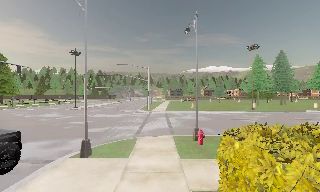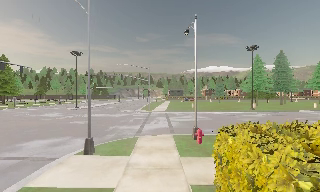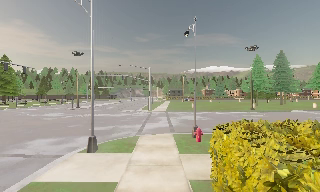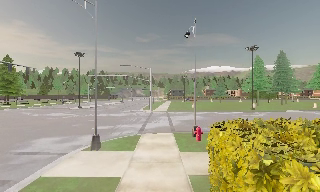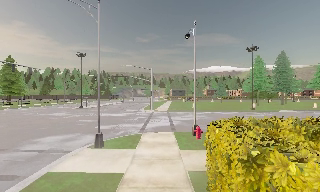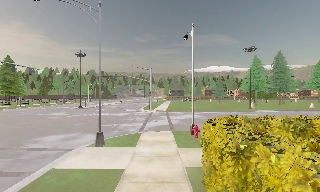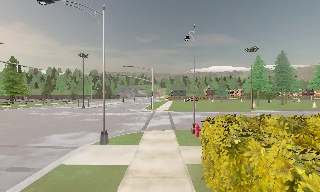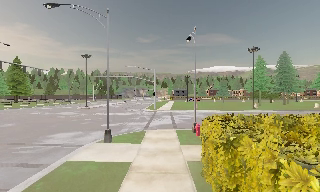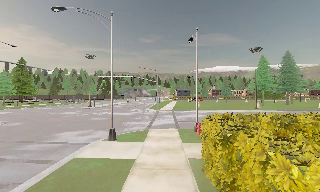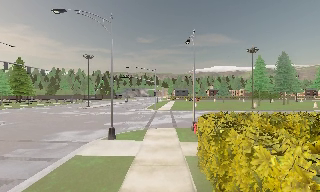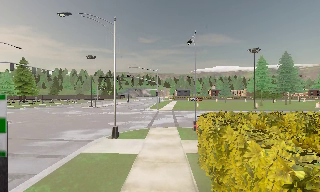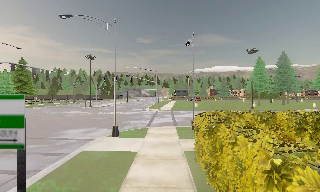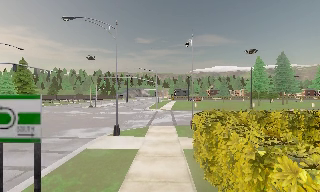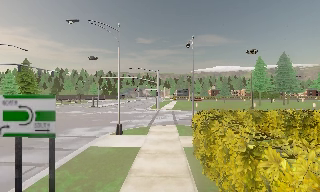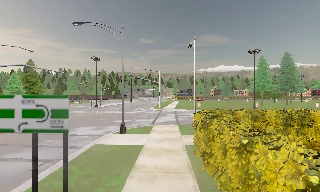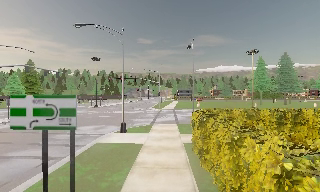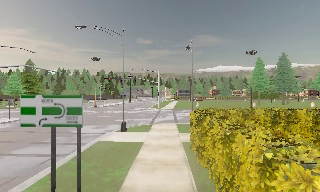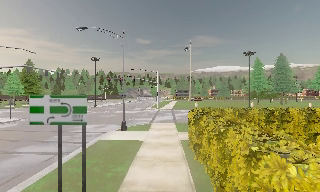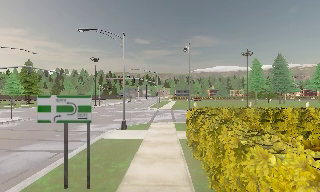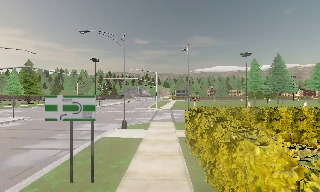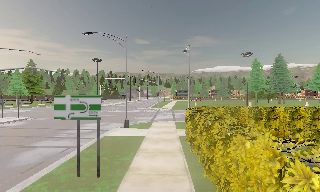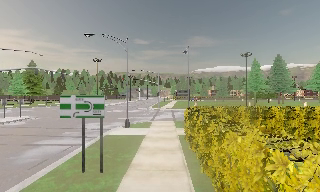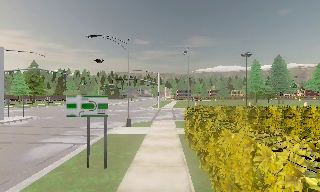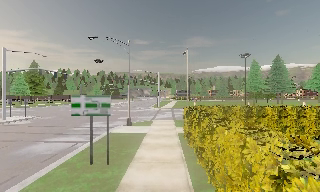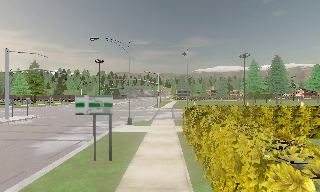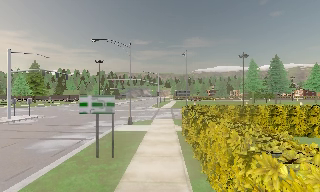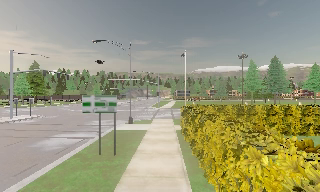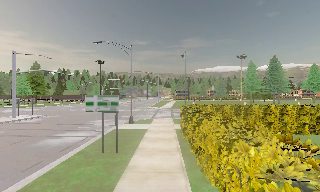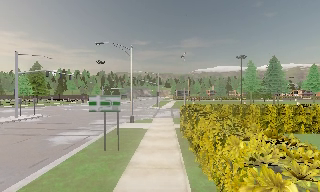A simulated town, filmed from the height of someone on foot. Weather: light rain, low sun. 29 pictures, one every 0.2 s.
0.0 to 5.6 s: The camera travels backward, about 8 m, so what stands in front gets smaller.
The film runs backward here.
